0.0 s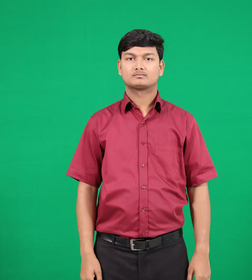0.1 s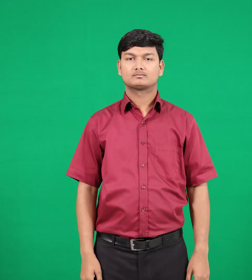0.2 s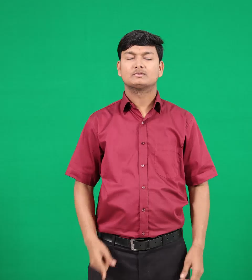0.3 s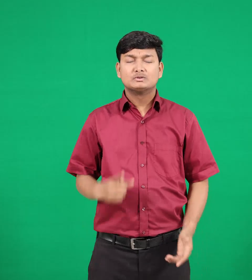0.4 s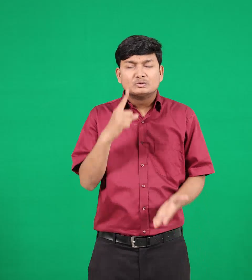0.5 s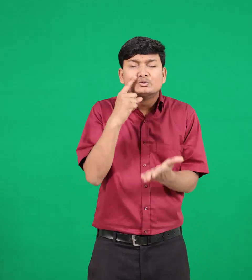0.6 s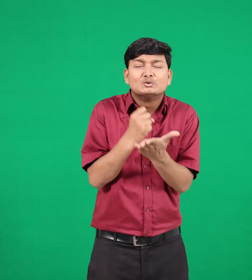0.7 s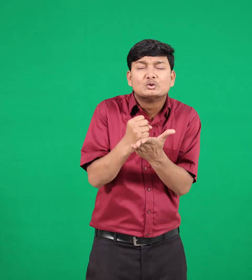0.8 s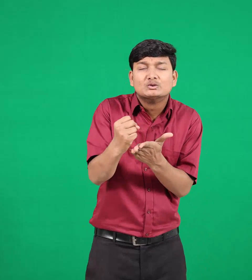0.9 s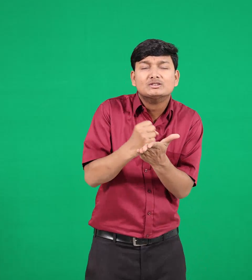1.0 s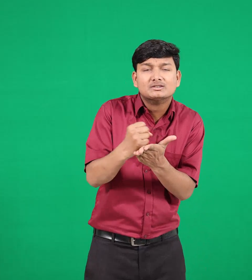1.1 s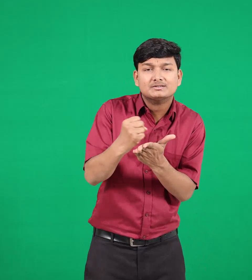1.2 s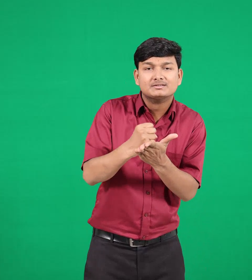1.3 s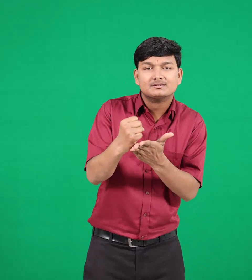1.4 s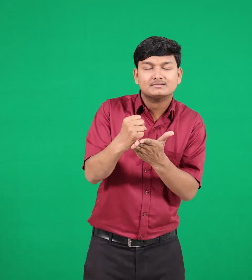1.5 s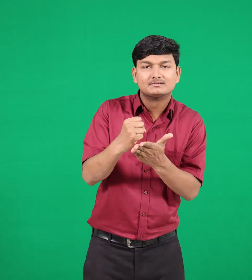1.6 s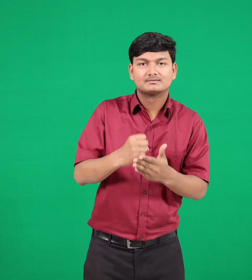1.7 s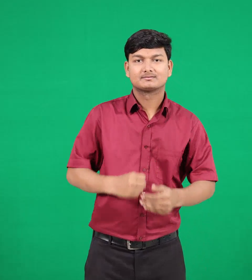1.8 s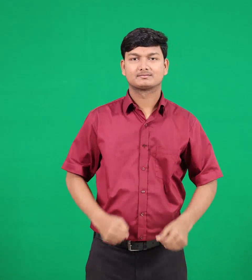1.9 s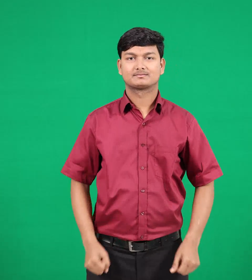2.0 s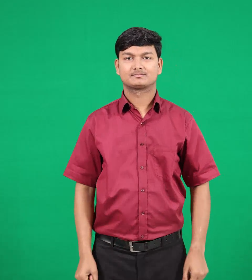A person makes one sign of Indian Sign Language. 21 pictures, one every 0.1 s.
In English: try
